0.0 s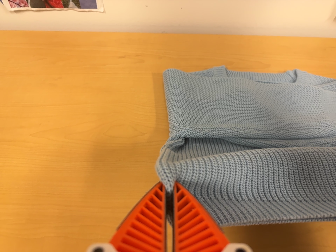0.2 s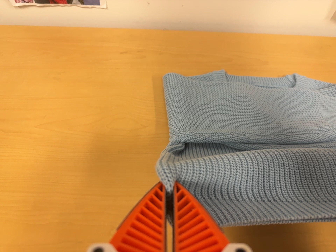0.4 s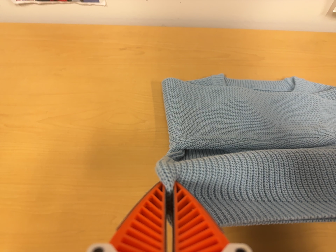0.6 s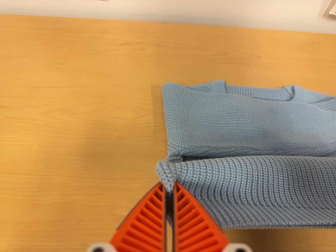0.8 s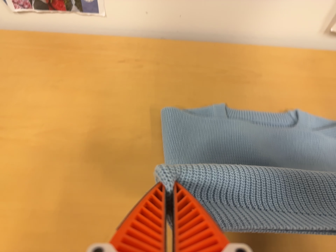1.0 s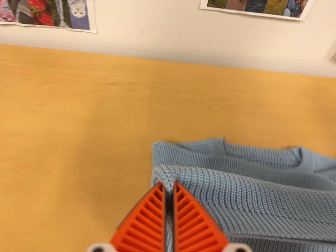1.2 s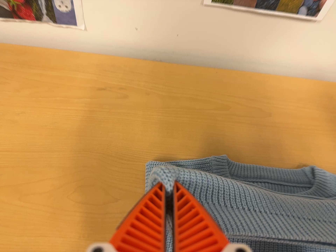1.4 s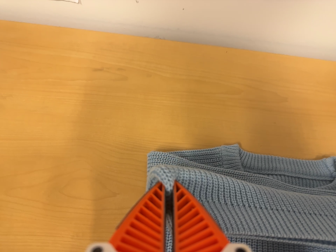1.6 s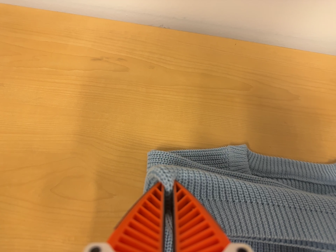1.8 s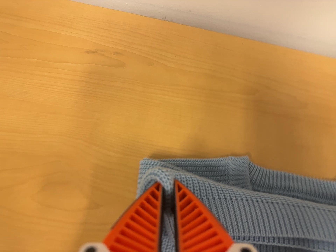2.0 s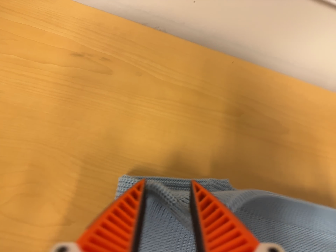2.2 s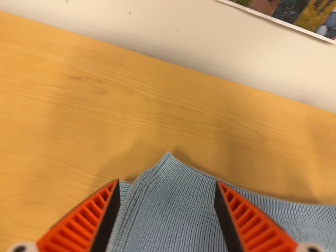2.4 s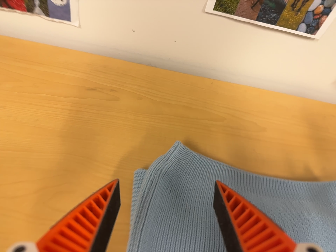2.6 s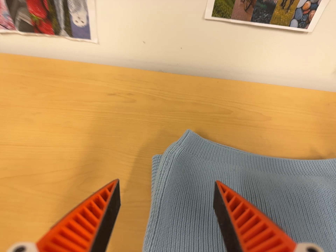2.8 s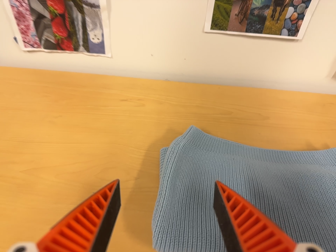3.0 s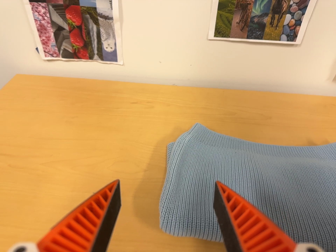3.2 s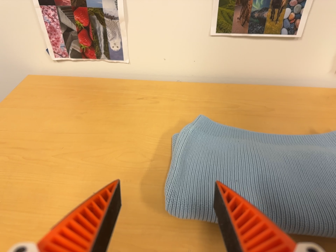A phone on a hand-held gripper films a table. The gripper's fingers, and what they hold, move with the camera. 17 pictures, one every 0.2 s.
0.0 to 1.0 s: The camera travels toward the top of its view, about 7 cm, so close, fixed things drift downward.
1.0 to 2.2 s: The camera travels forward and toward the top of its view, about 14 cm, so what stands in front looms larger. It rolls about its line of sight by about 10 degrees, and the scene rotates clockwise.
2.2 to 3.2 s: The camera pans to its left by about 15 degrees. It travels backward and toward the bottom of its view, about 26 cm, so what stands in front gets smaller. Its aim tips toward the top of its view by about 20 degrees. It rolls about its line of sight by about 10 degrees, and the scene rotates counterclockwise.
The film runs forward here.
